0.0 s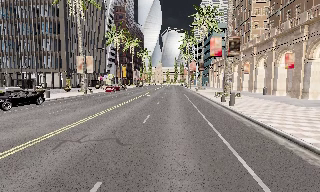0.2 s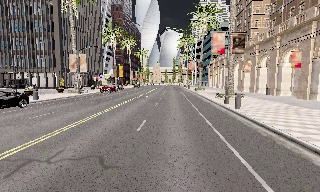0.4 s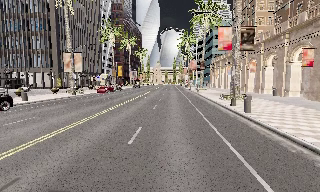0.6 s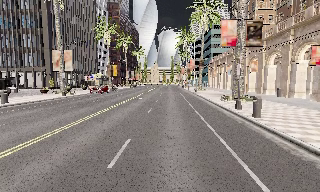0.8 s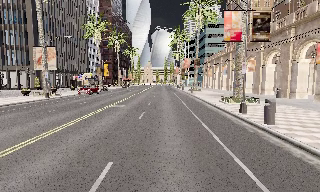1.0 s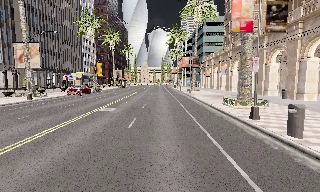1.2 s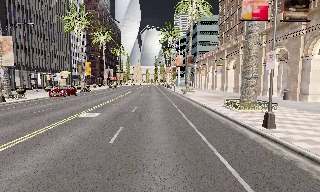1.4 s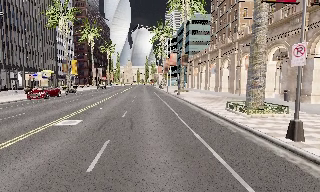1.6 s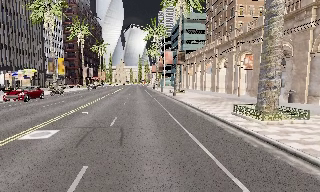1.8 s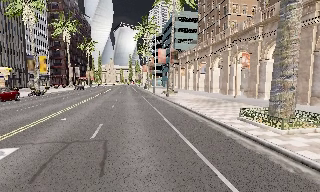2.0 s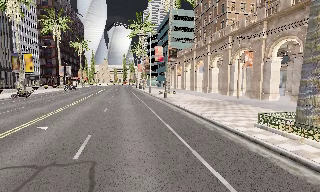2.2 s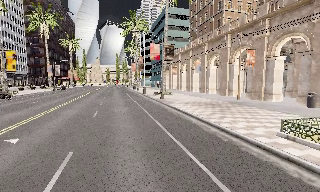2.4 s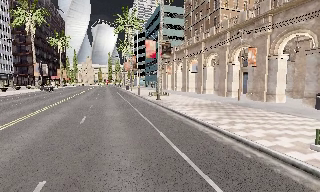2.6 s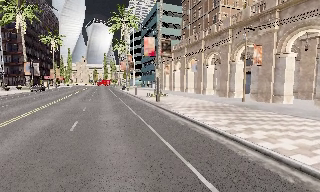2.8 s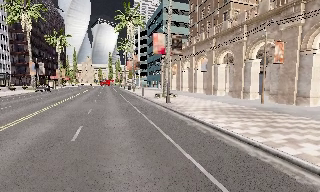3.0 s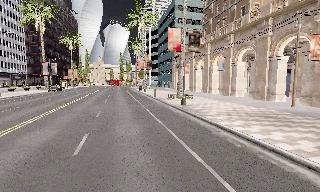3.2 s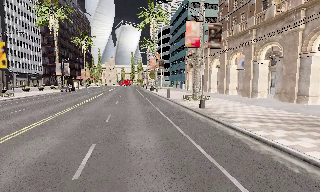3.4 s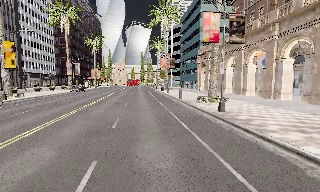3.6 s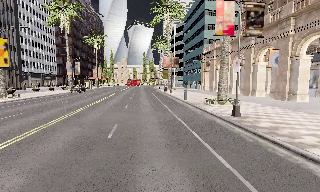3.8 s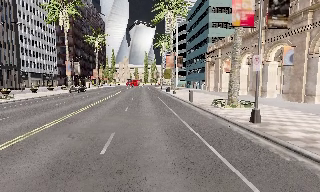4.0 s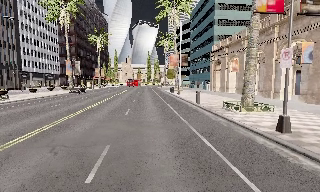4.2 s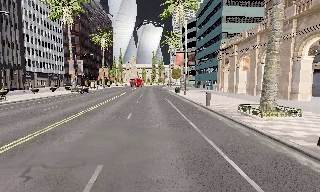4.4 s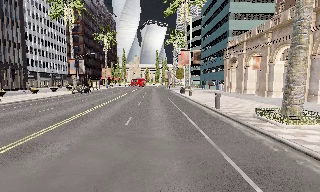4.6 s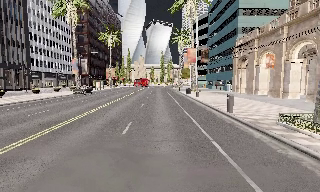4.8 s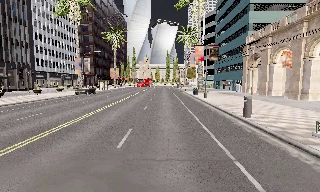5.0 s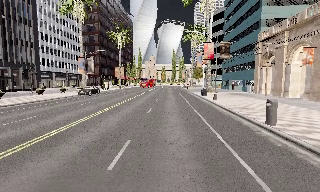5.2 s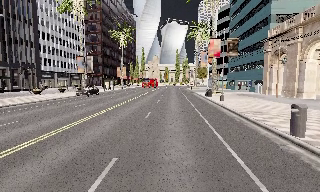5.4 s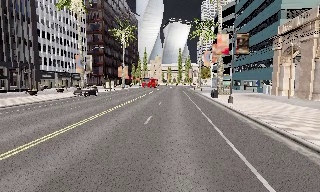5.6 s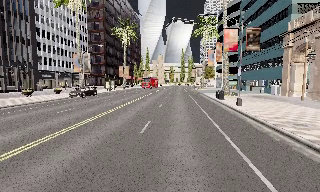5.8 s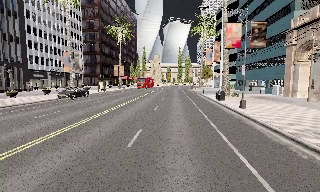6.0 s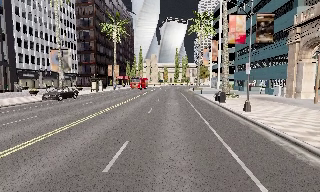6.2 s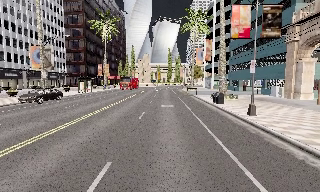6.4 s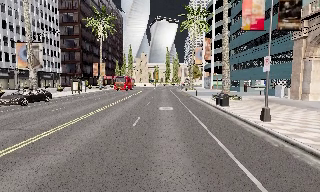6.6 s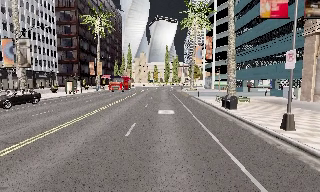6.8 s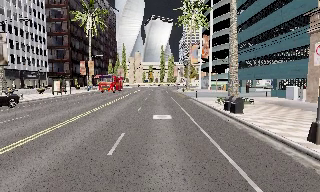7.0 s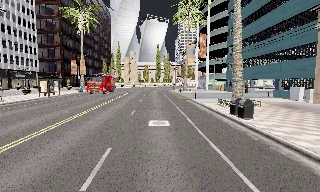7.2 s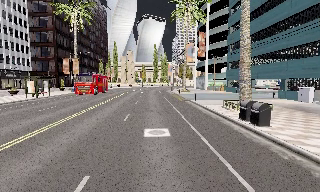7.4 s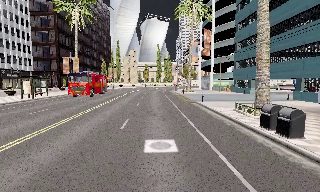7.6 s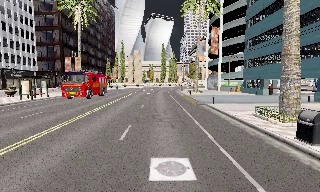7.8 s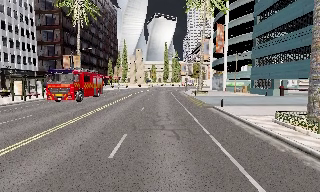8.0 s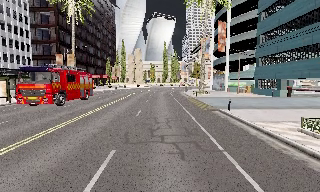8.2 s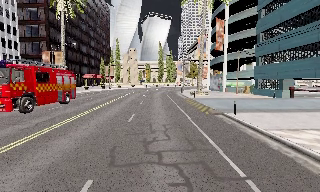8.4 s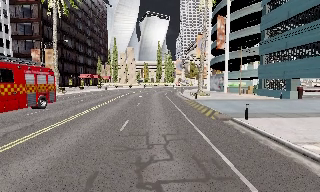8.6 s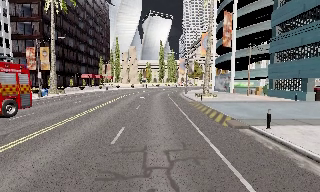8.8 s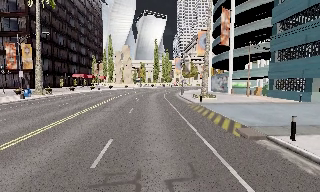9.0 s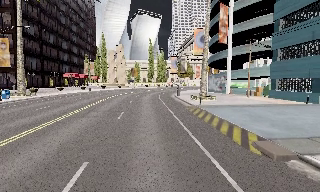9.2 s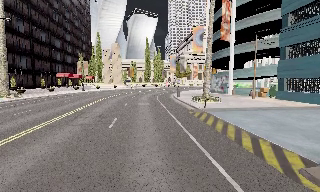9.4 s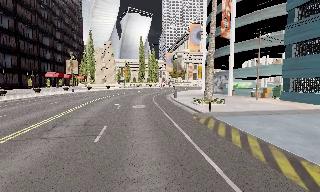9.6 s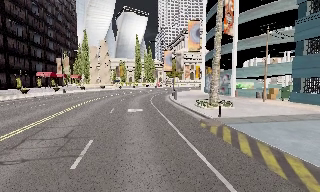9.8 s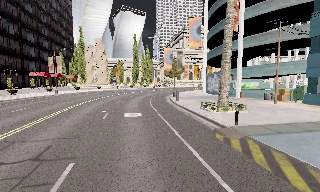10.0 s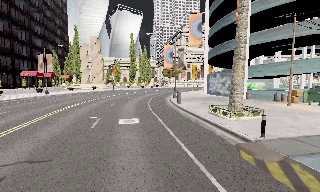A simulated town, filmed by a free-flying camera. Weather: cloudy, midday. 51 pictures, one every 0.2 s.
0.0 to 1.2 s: The camera travels forward, about 10 m, so what stands in front looms larger.
1.2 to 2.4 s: The camera pans to its right, which is clockwise from overhead, by about 15 degrees. It travels forward, about 10 m, so what stands in front looms larger.
2.4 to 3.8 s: The camera pans to its left, which is counterclockwise from overhead, by about 10 degrees. It travels forward, about 10 m, so what stands in front looms larger.
3.8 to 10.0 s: The camera travels forward, about 50 m, so what stands in front looms larger.
The film runs forward here.
